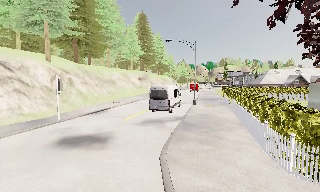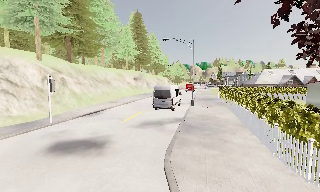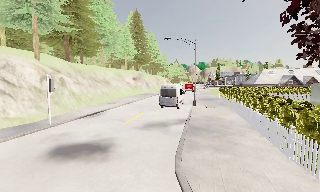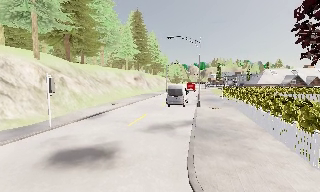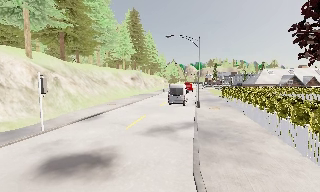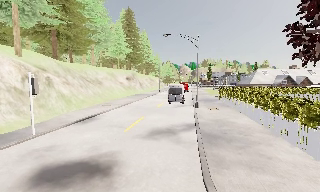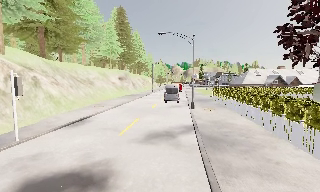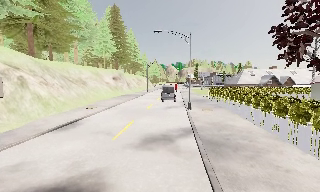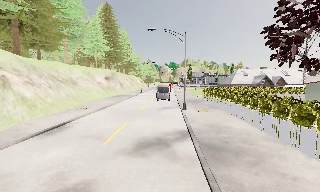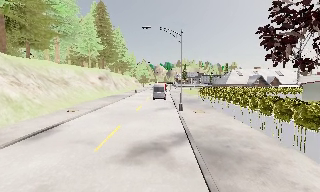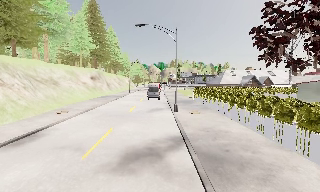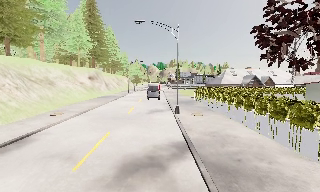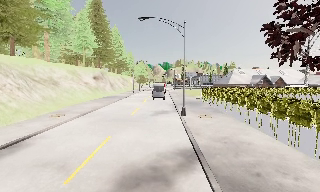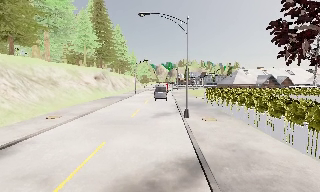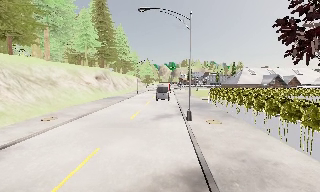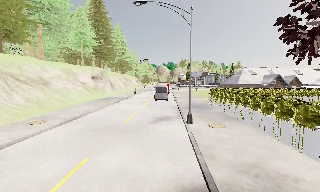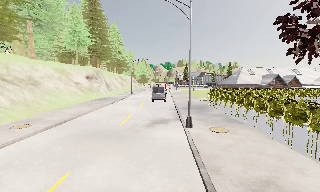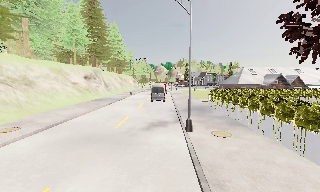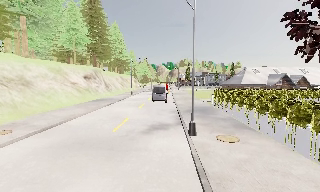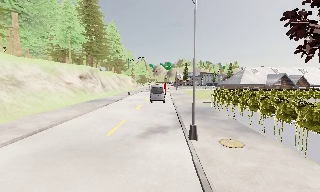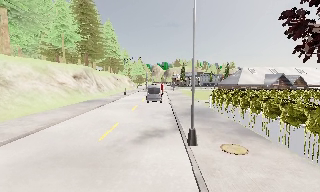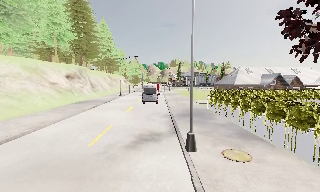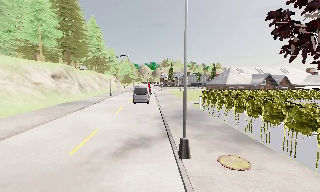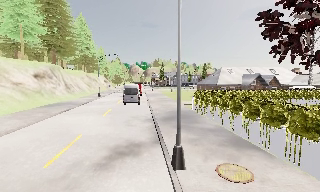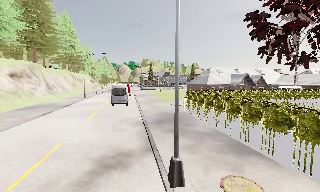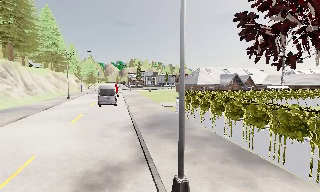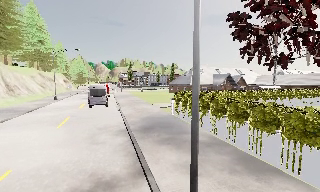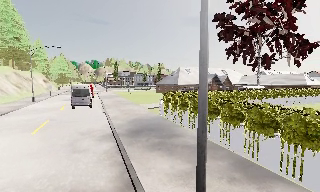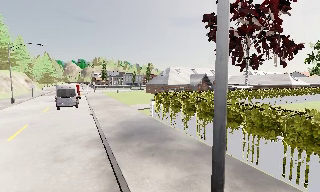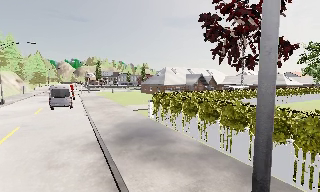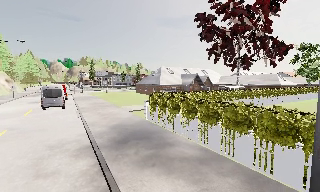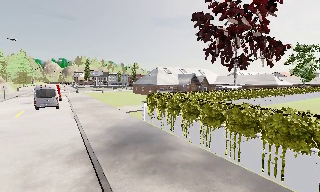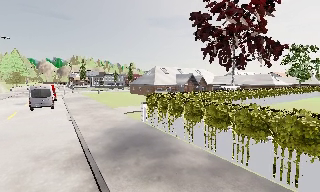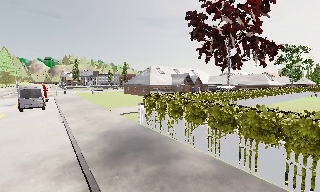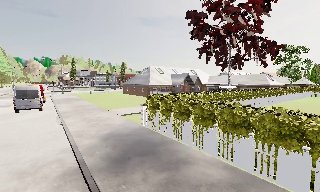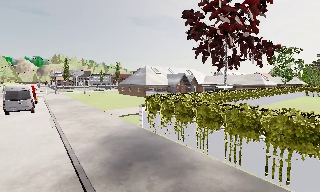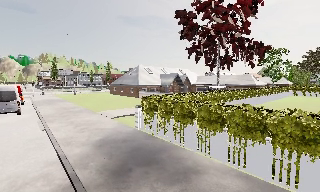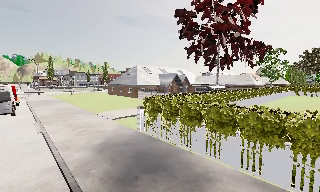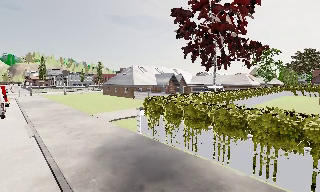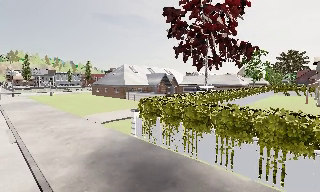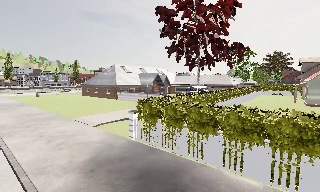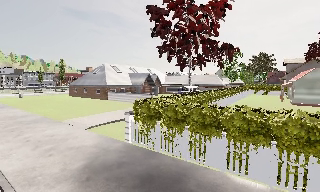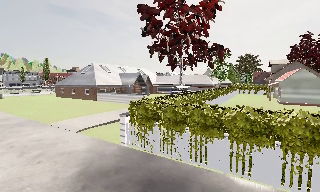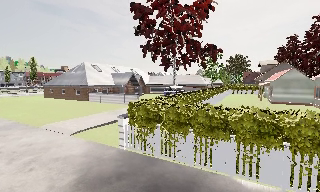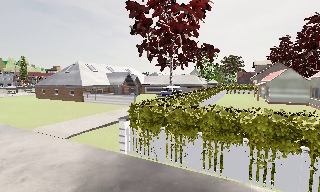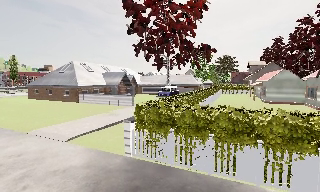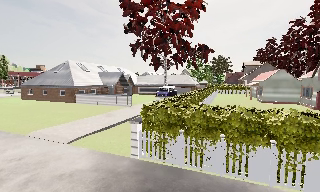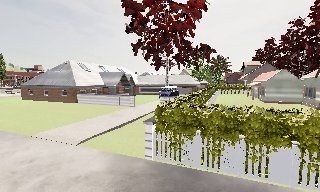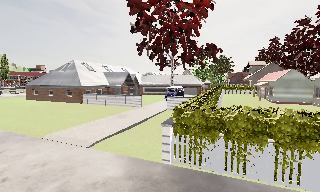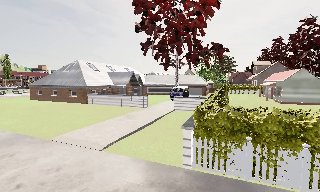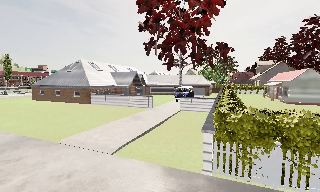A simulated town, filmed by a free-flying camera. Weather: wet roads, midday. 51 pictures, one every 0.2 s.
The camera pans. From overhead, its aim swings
clockwise.
0.0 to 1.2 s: The camera travels forward and to its left, about 3.5 m, so what stands in front looms larger.
1.2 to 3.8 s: The camera travels forward, about 9 m, so what stands in front looms larger.
3.8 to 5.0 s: The camera swings to its right by about 15 degrees, and the scene slides to the left. It travels forward, about 4.5 m, so what stands in front looms larger.
5.0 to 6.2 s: The camera swings to its right by about 15 degrees, and the scene slides to the left. It travels forward, about 3 m, so what stands in front looms larger. It loses speed.
6.2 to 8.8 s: The camera pans to its right, which is clockwise from overhead, by about 30 degrees. It travels forward and to its left, about 6 m.
8.8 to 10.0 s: The camera travels to its left and forward, about 3.5 m, so close, fixed things drift to the right.
The film runs forward here.
